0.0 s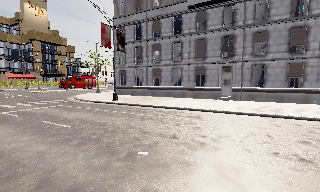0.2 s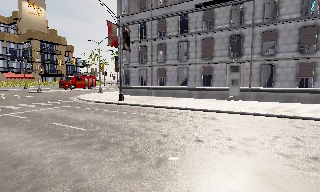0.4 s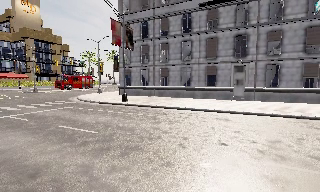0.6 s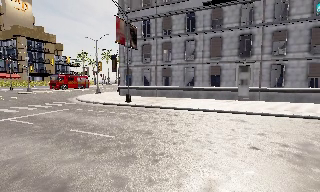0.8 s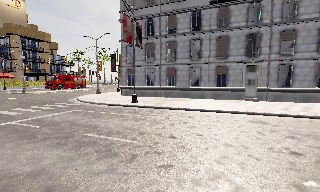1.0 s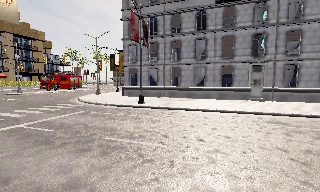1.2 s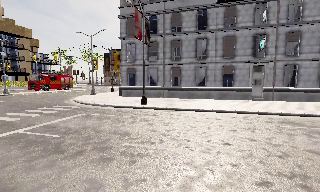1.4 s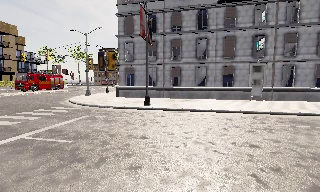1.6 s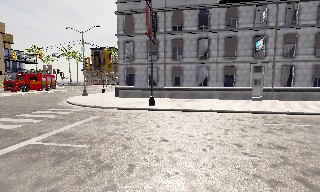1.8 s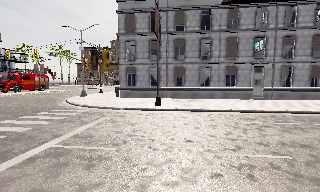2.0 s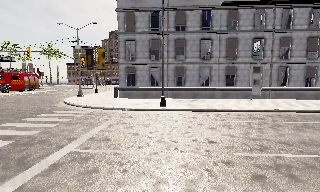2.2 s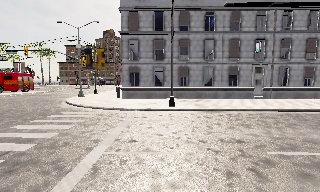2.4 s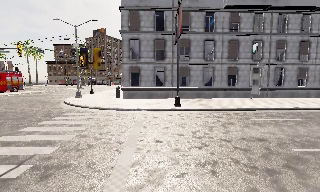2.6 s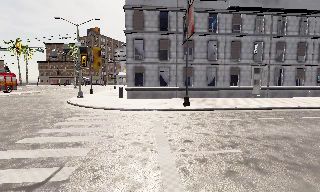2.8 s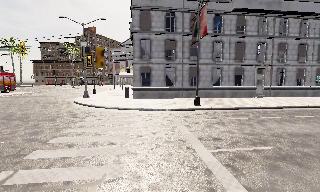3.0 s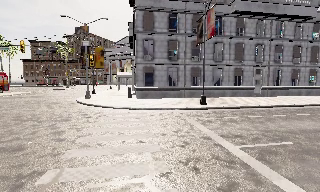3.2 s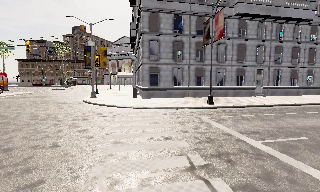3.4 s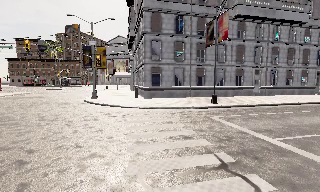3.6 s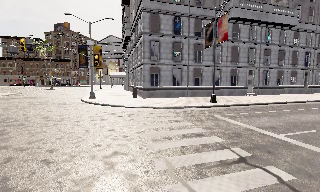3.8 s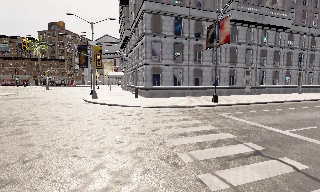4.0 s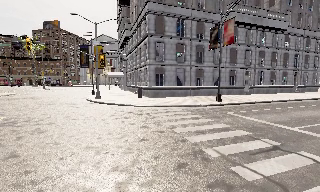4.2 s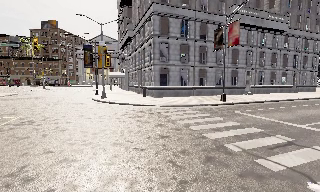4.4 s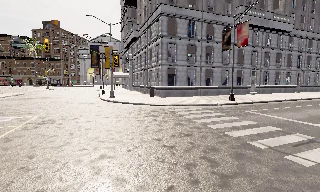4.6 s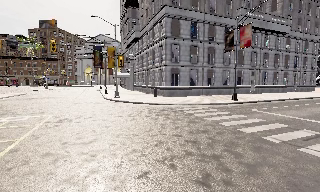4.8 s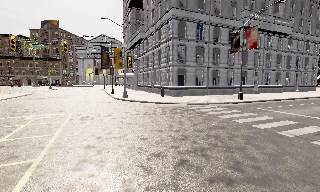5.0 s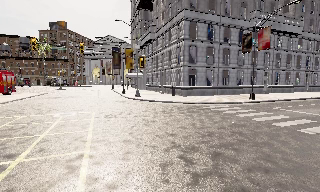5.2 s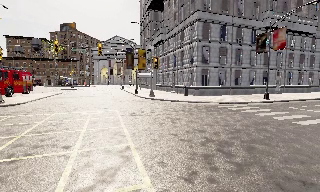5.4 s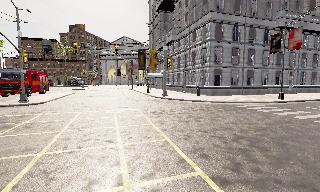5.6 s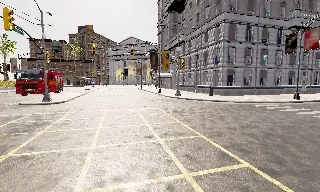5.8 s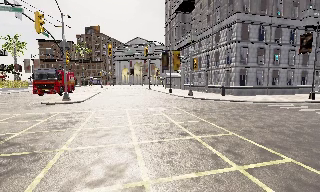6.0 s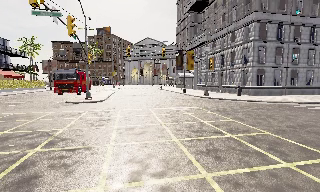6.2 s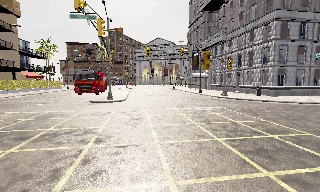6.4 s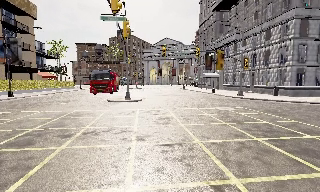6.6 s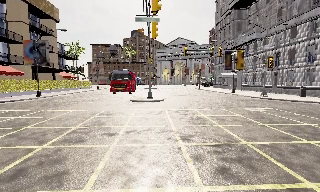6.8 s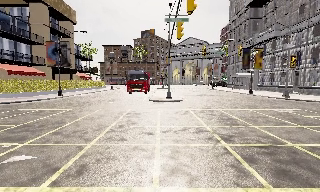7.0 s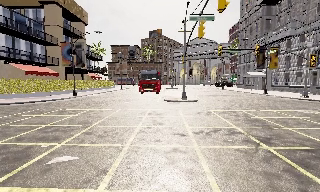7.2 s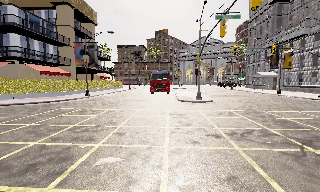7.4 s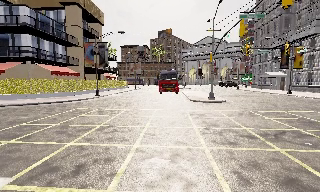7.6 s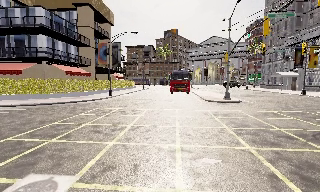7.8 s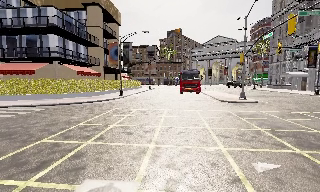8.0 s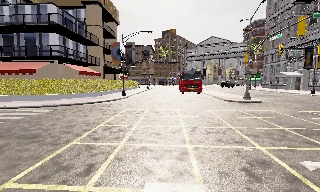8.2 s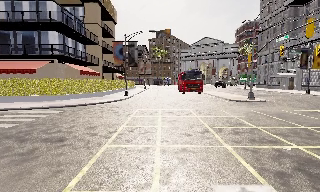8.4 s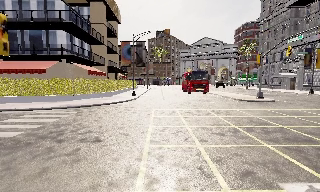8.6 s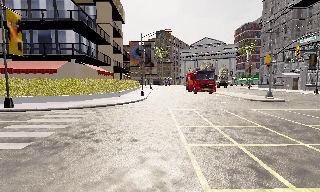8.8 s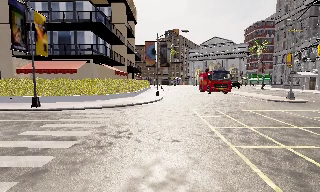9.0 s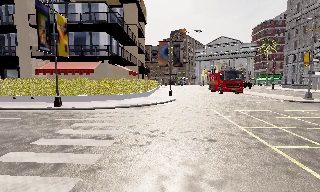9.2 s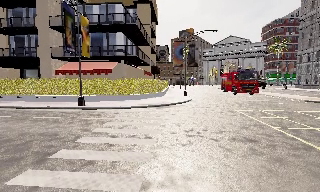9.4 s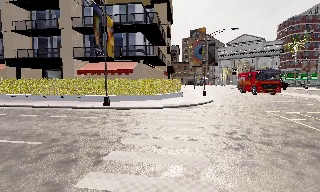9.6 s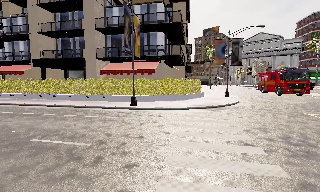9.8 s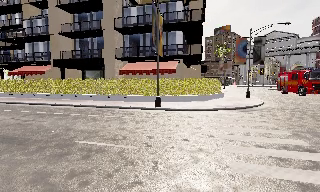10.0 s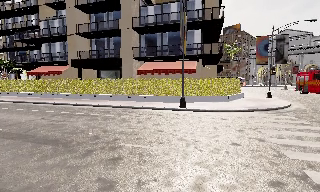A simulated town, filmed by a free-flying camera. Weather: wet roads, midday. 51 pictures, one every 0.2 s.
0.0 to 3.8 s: The camera pans to its right, which is clockwise from overhead, by about 45 degrees. It travels to its left, about 18 m.
3.8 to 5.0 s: The camera travels to its left and backward, about 5 m, so close, fixed things drift to the right.
5.0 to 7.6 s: The scene slides to the right, as the camera pans about 25 degrees to its left. It travels to its left, about 14 m, so close, fixed things drift to the right.
7.6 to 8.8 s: The camera travels to its left, about 7 m, so close, fixed things drift to the right.
8.8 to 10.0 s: The camera swings to its left by about 15 degrees, and the scene slides to the right. It travels to its left, about 7 m, so close, fixed things drift to the right.
The film runs backward here.
